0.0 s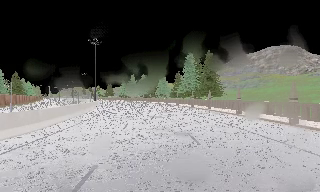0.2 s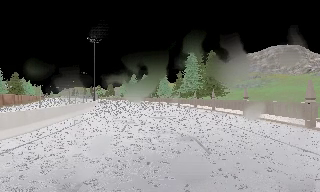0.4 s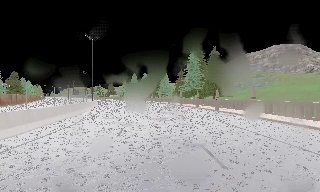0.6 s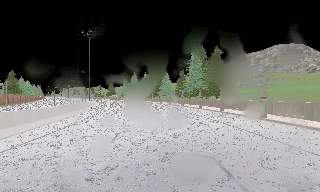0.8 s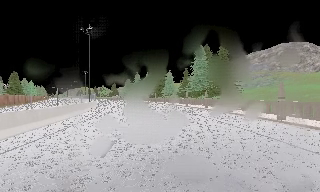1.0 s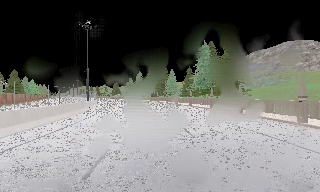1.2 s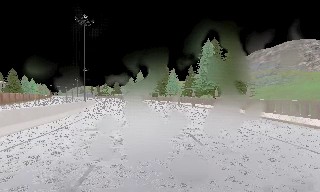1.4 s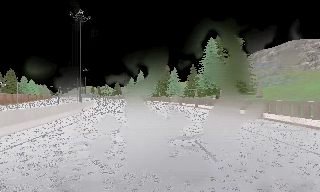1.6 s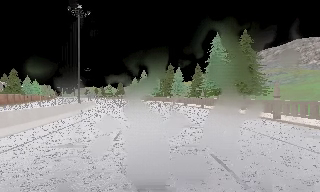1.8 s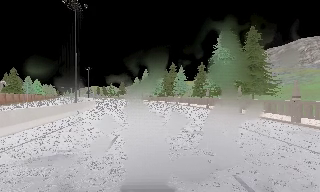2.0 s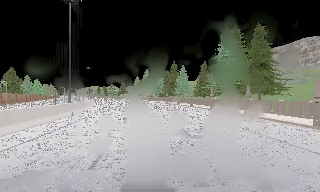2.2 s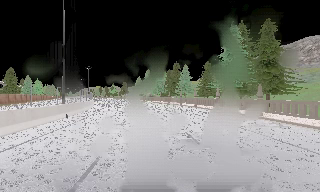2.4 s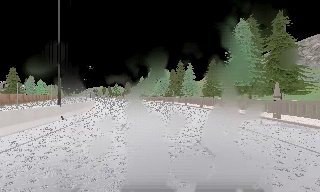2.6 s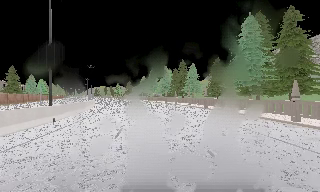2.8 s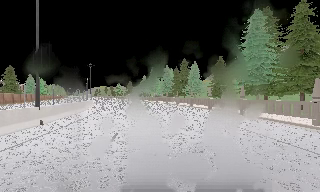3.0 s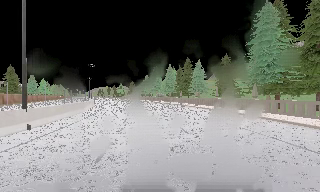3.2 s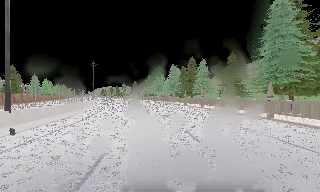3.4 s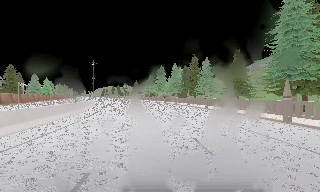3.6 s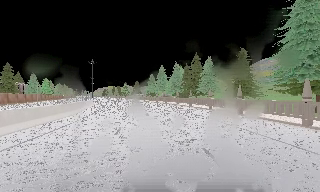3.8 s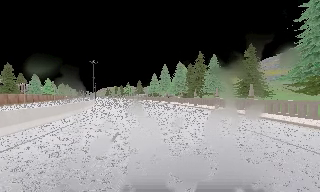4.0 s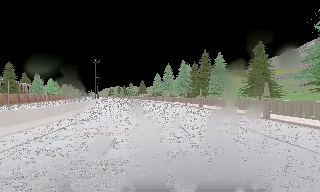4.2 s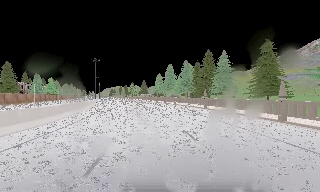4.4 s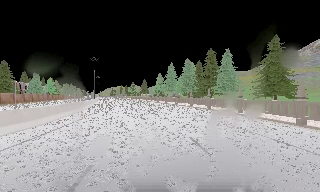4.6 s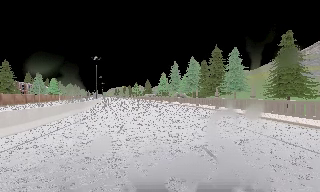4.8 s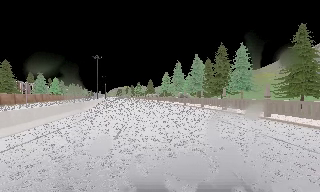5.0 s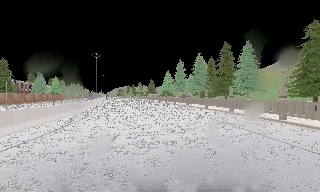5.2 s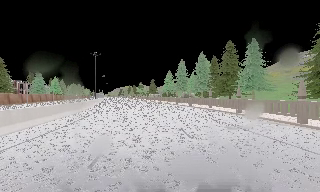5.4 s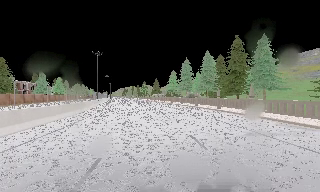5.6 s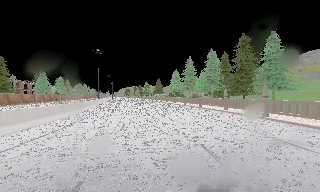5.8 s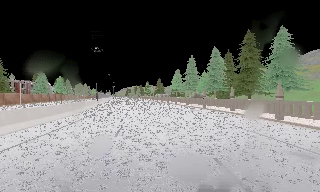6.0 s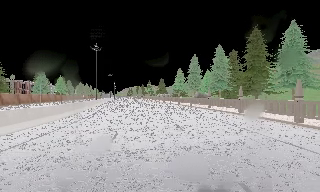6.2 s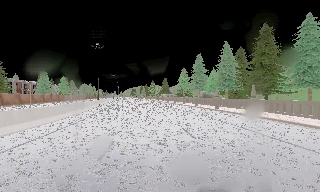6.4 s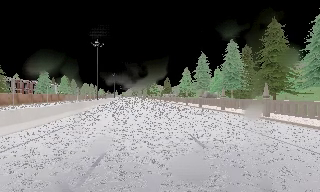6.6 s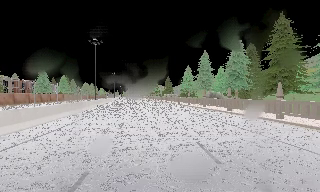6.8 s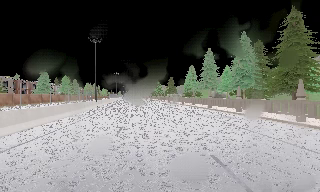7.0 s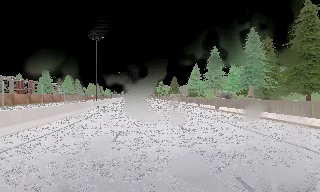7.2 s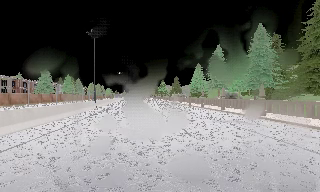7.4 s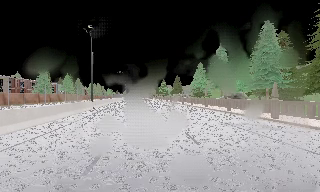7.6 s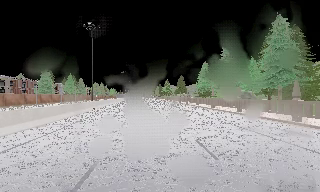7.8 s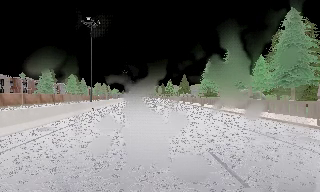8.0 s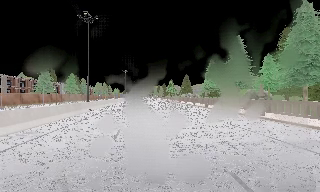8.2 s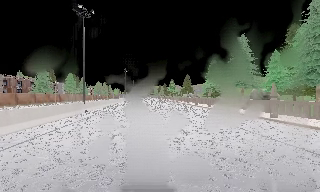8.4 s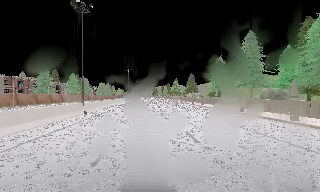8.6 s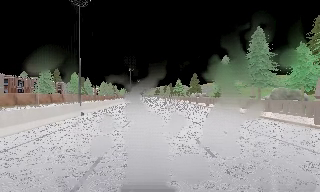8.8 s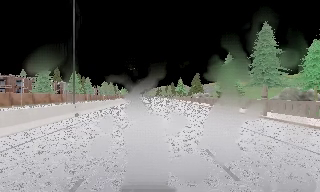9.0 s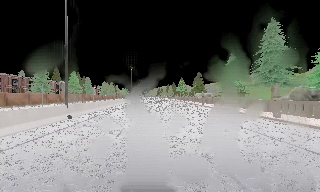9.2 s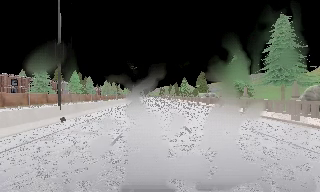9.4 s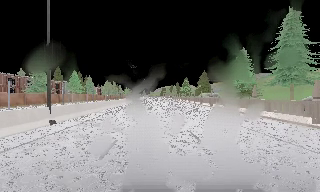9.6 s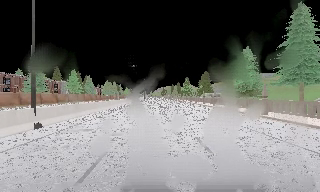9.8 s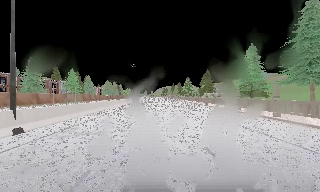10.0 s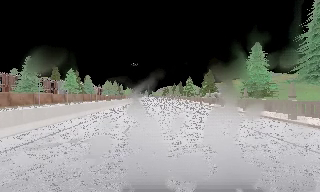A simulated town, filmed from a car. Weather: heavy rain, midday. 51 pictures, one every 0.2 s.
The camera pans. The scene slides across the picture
to the right.
The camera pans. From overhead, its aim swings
counterclockwise.
0.0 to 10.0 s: The camera pans to its left, which is counterclockwise from overhead, by about 35 degrees. It travels forward, about 70 m.
The film runs forward here.
